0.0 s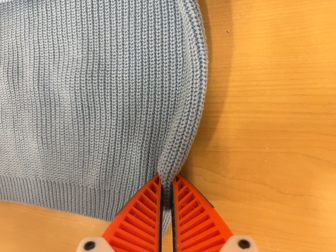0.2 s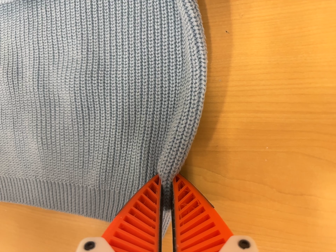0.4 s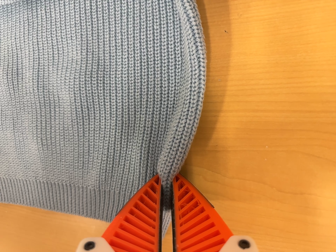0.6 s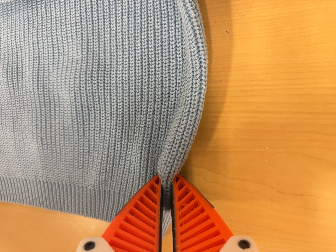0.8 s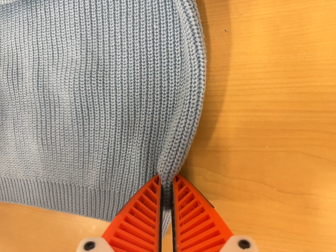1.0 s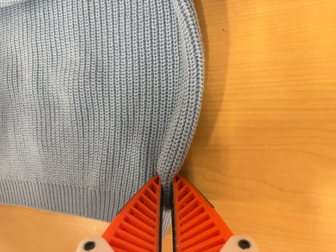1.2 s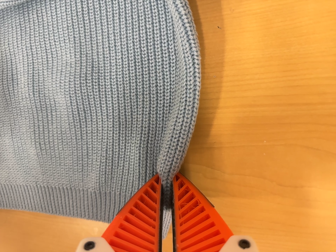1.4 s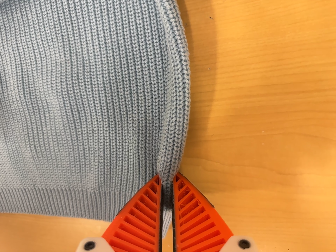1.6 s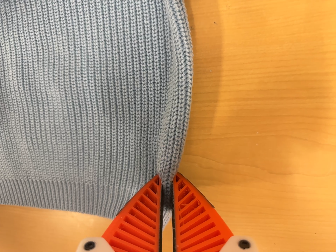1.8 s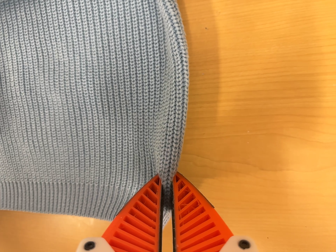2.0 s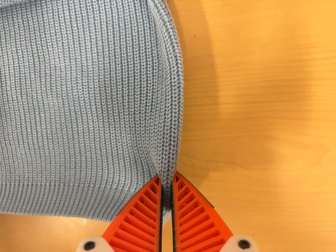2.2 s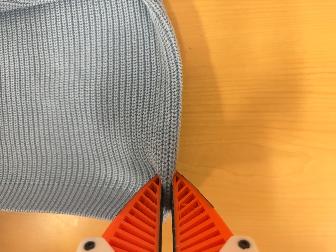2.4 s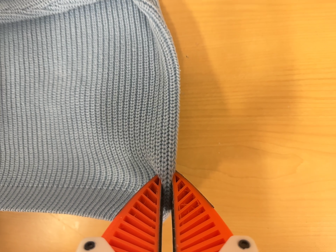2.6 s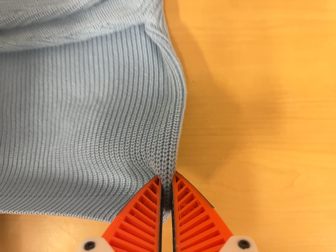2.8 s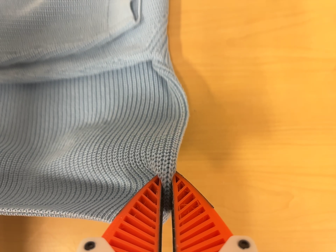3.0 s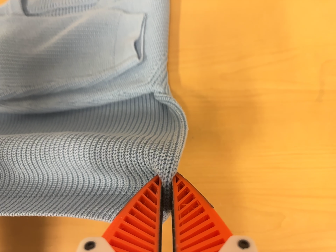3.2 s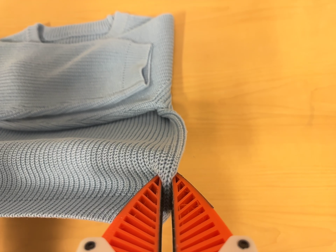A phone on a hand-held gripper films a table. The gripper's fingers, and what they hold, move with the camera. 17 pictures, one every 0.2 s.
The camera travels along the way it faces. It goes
backward.
0.0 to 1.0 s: The camera keeps its place and its aim.
1.0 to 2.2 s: The camera pans to its right by about 10 degrees.
2.2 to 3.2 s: The camera travels backward, about 12 cm, so what stands in front gets smaller. Its aim tips toward the top of its view by about 20 degrees, and the scene shifts downward.
The film runs forward here.
